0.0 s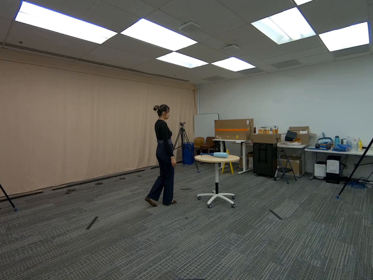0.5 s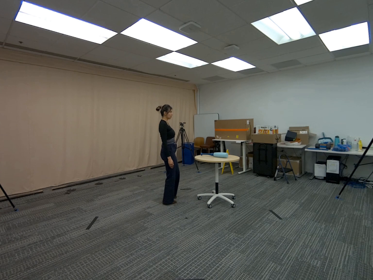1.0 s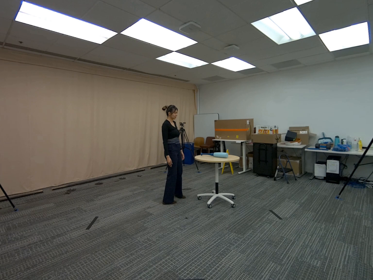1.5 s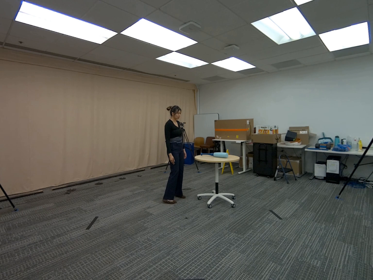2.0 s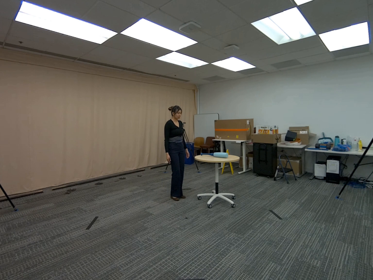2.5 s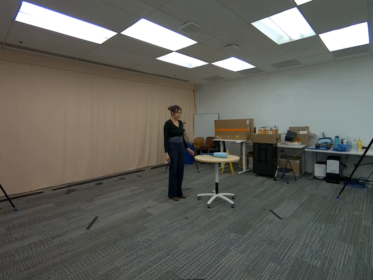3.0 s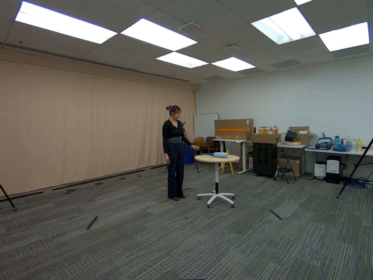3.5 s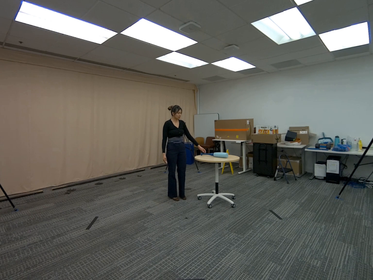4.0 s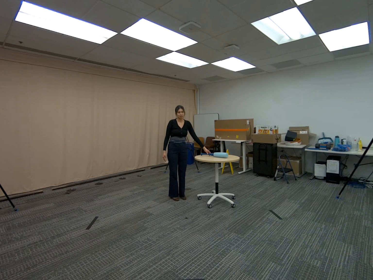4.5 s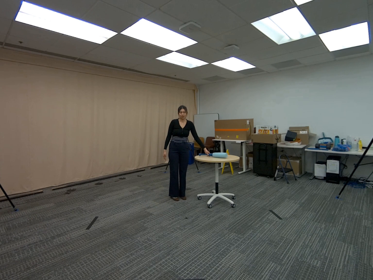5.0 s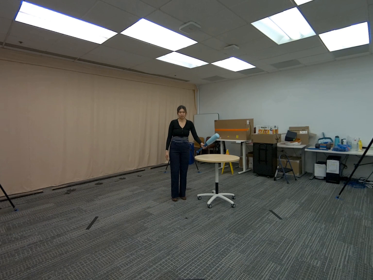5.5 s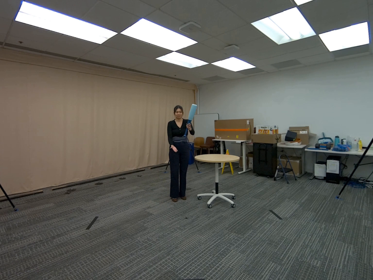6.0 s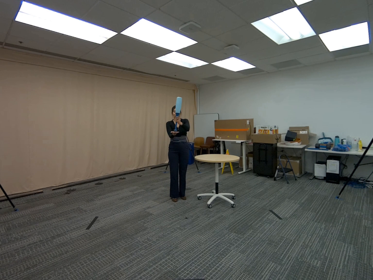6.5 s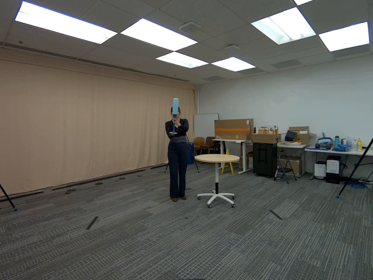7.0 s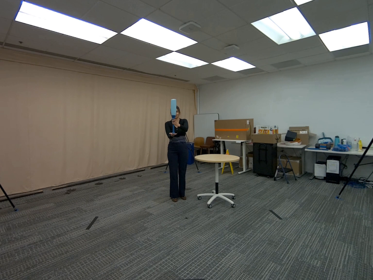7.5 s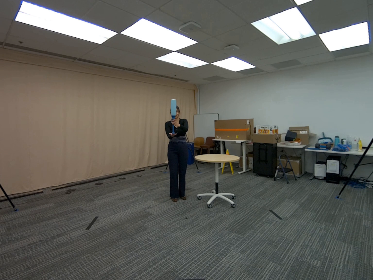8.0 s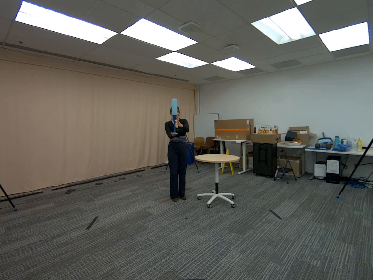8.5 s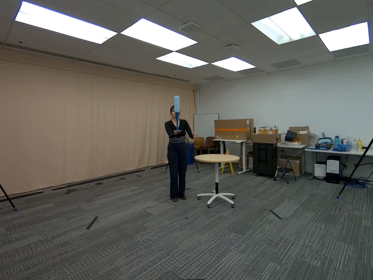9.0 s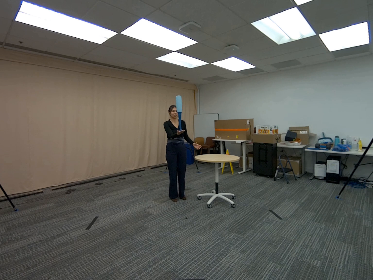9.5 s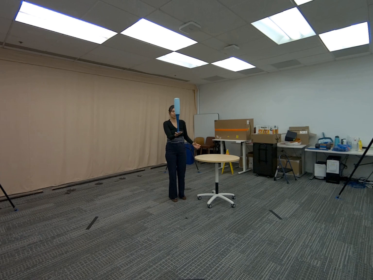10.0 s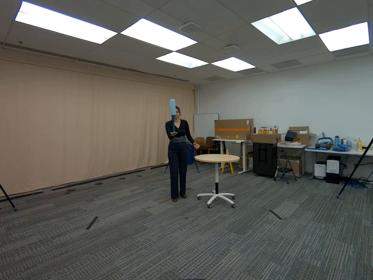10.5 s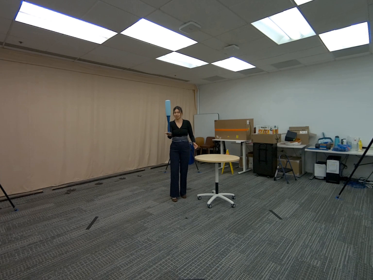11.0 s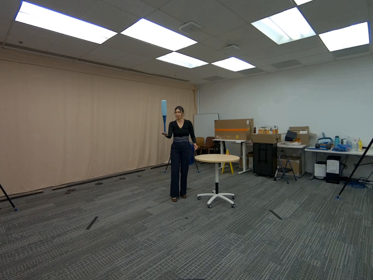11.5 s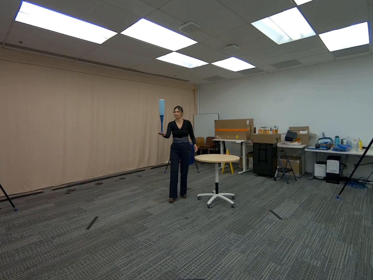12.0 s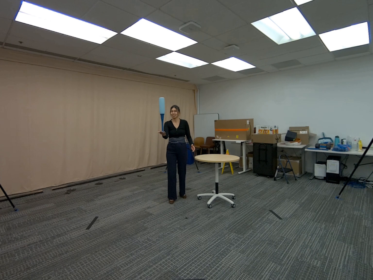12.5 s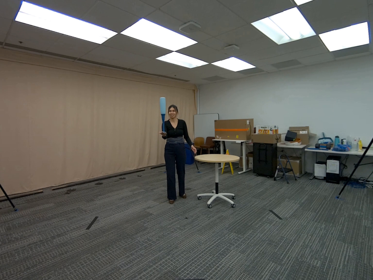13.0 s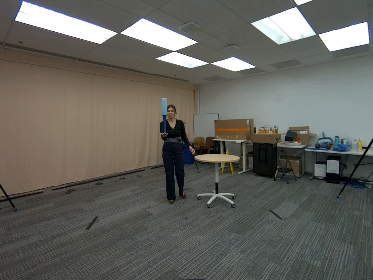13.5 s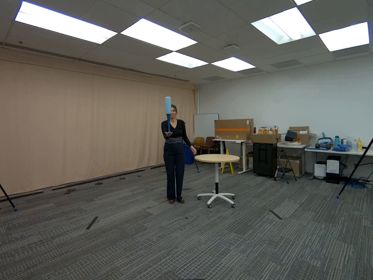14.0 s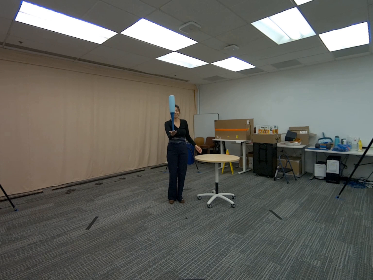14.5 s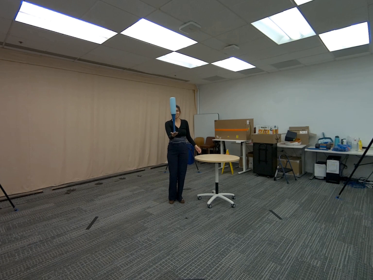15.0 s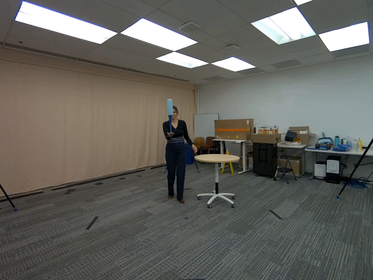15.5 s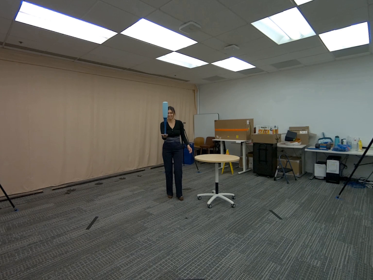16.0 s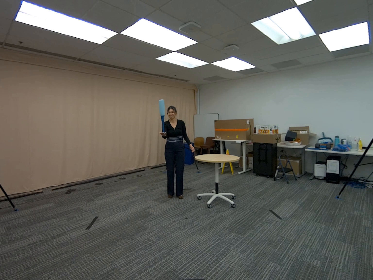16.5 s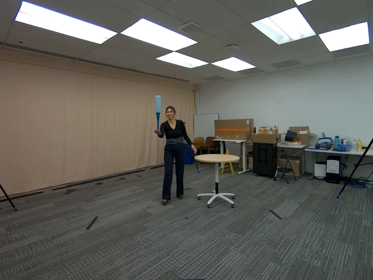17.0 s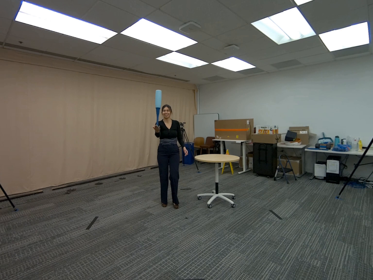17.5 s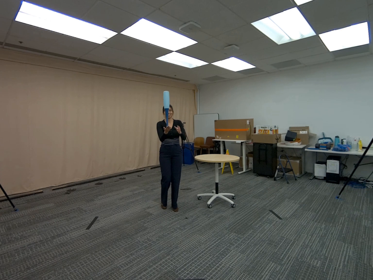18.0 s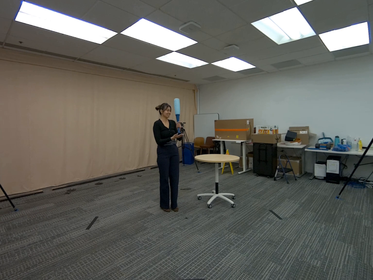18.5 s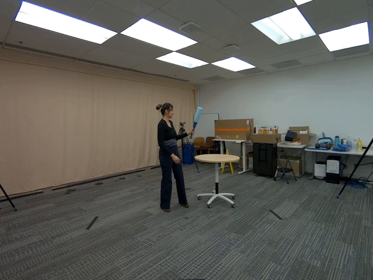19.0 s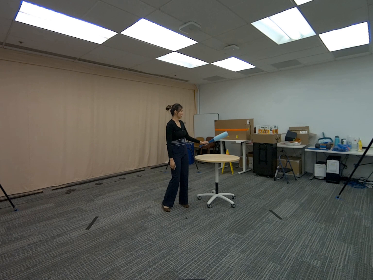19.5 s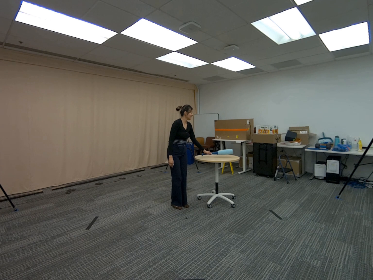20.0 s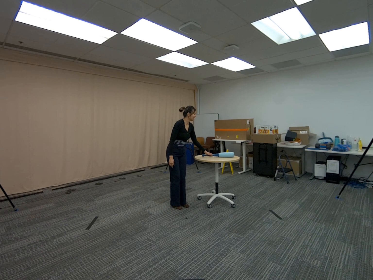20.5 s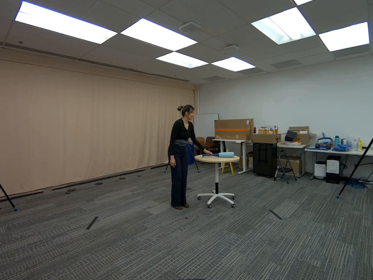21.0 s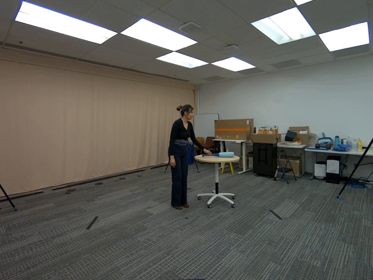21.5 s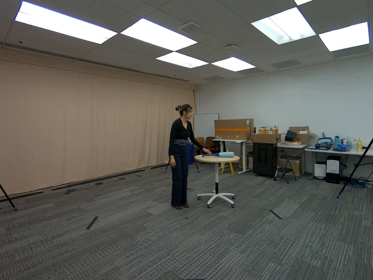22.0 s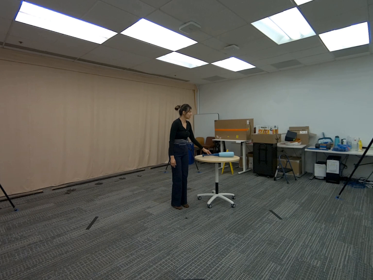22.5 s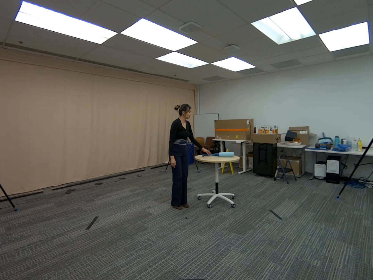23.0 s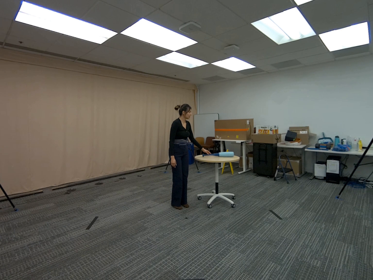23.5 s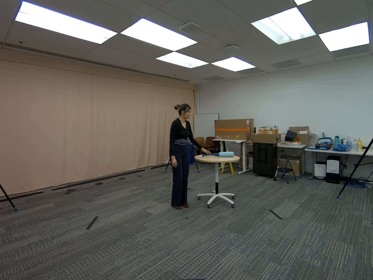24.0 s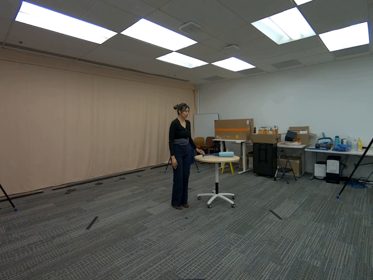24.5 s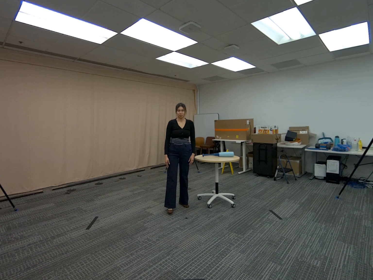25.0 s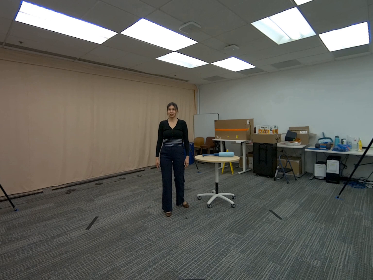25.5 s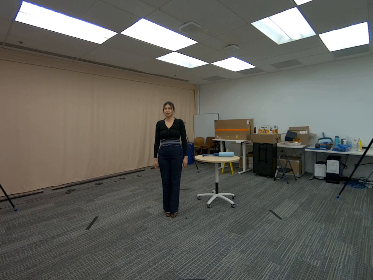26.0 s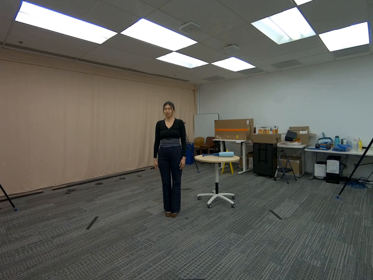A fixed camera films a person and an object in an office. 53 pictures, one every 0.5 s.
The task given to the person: Walk over to the baseball bat on the round table and pick up the base ballusing one hand and proceed to balance the bat on your palm. Place the bat down on the round table when complete.
